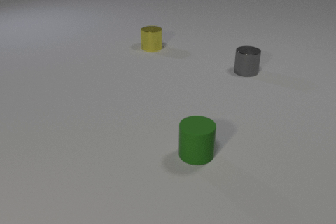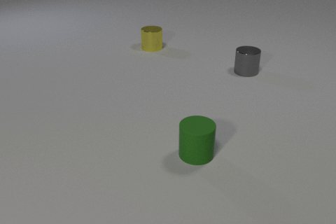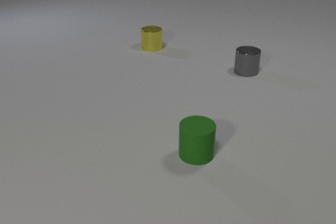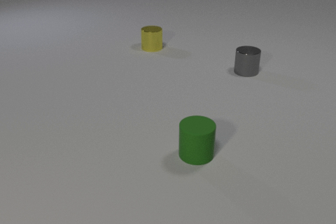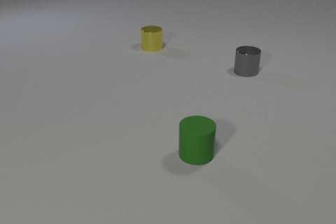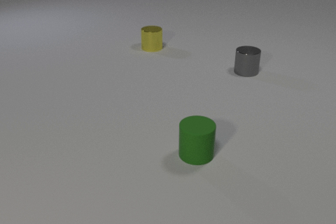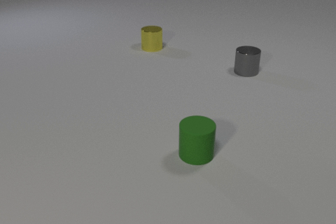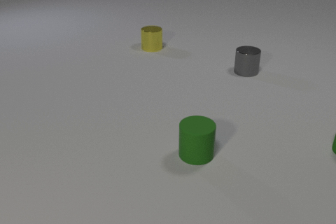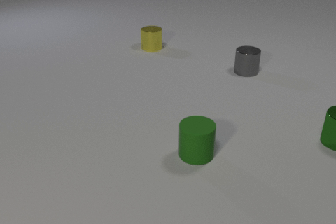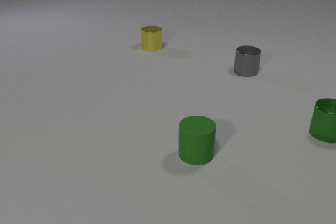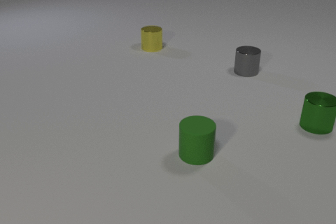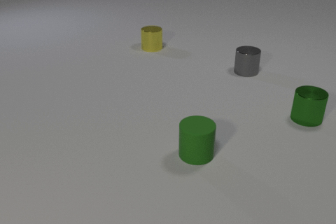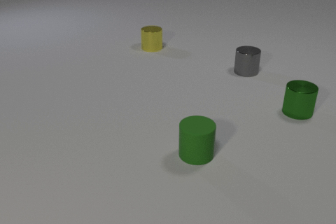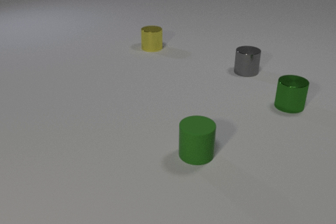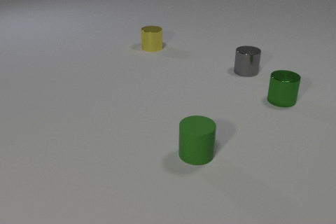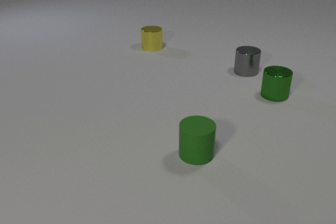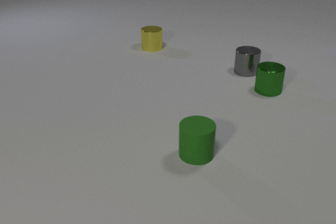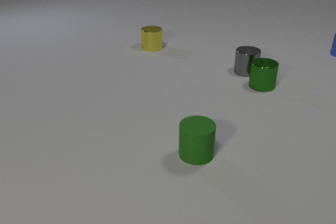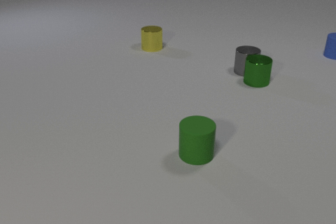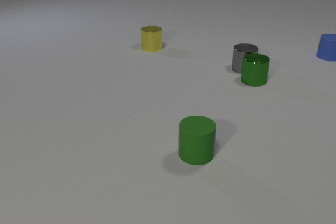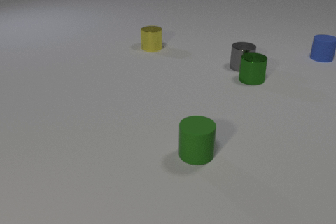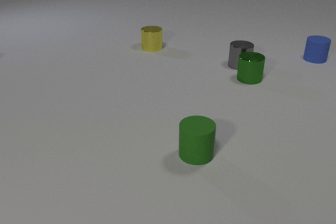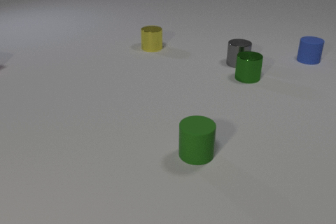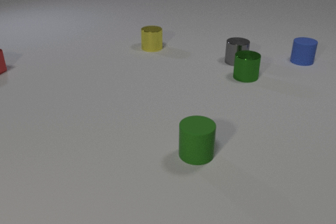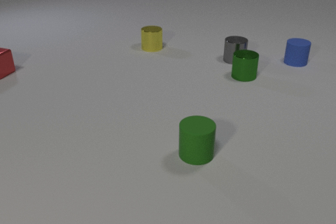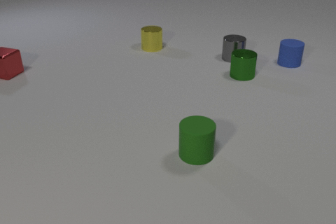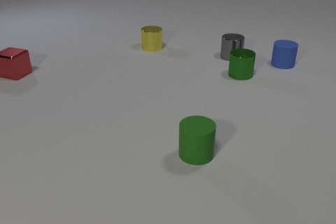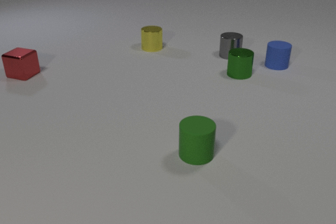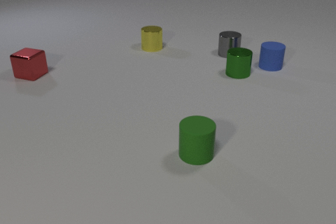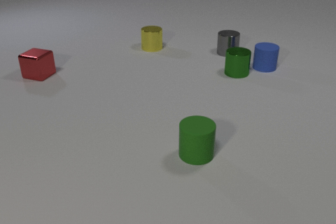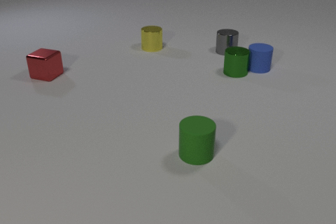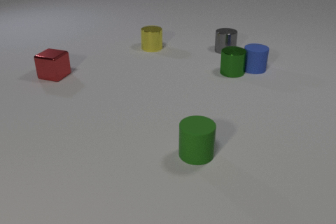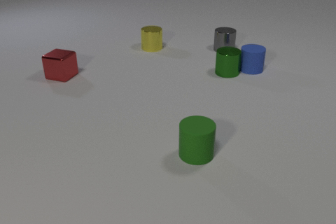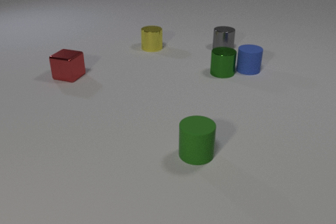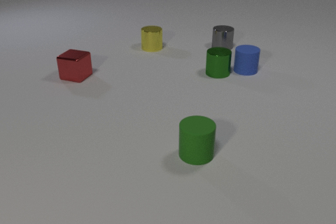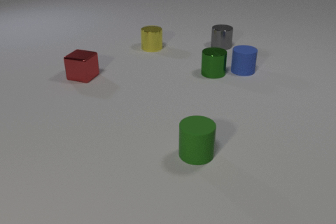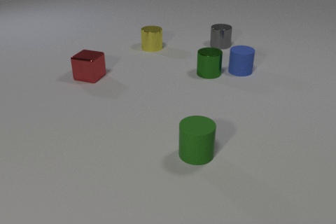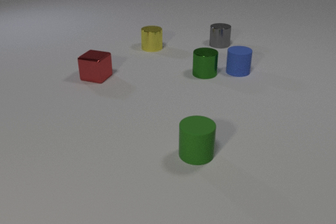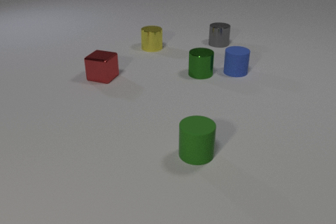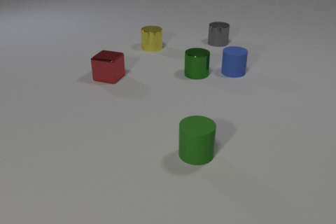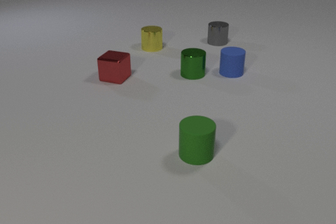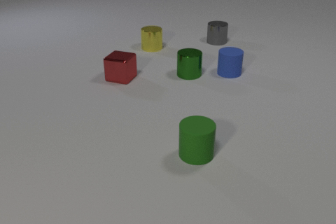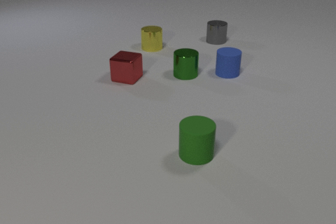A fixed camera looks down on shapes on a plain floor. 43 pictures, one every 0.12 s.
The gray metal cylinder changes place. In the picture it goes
away from the camera.
0.00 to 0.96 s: The green metal cylinder comes in at the right edge, slides to the left and away from the camera.
0.96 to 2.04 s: The green metal cylinder slides away from the camera and to the left. The blue rubber cylinder comes in at the right edge.
2.04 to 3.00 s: The green metal cylinder slides away from the camera and to the left. The gray metal cylinder slides away from the camera and to the left. The blue rubber cylinder slides to the left and toward the camera. The red metal cube comes in at the left edge, slides to the right and toward the camera. The green metal cylinder and the gray metal cylinder collide.
3.00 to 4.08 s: The green metal cylinder slides to the left. The gray metal cylinder slides away from the camera. The blue rubber cylinder slides to the left and toward the camera. The red metal cube slides to the right and toward the camera. The green metal cylinder and the blue rubber cylinder collide.
4.08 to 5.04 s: The green metal cylinder slides to the left. The gray metal cylinder slides away from the camera. The blue rubber cylinder slides to the left and toward the camera. The red metal cube slides to the right.
What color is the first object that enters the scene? green.
How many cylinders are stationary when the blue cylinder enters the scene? 3.
What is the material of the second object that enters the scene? rubber.
